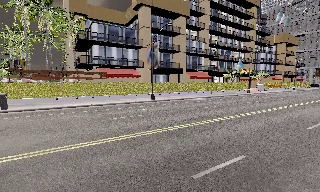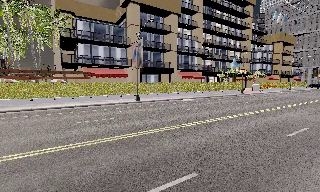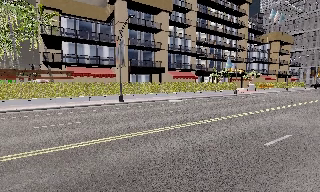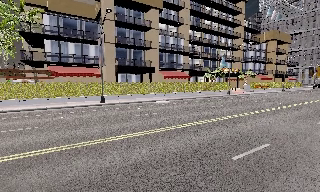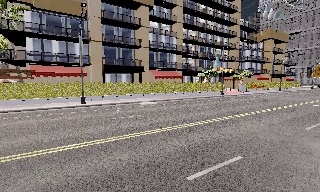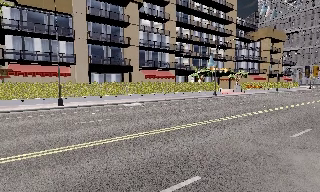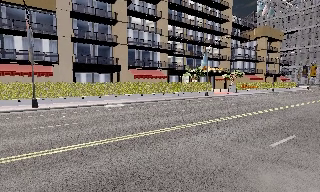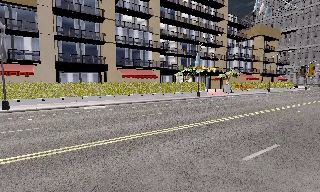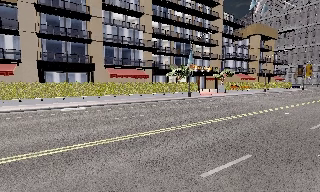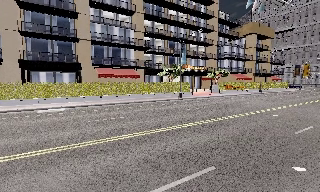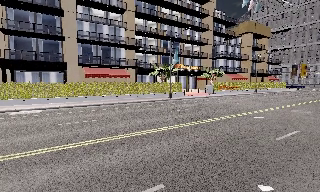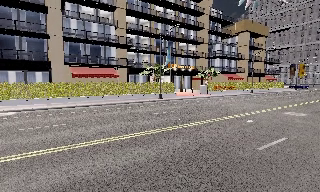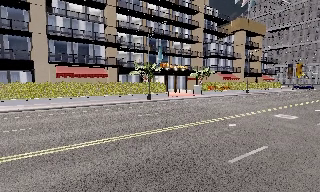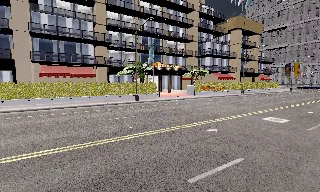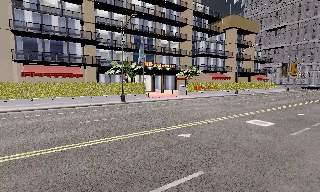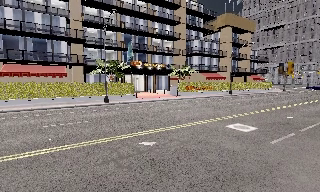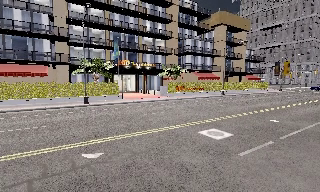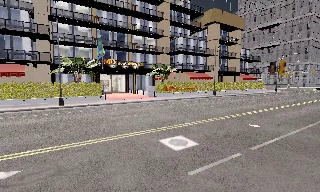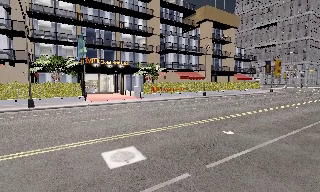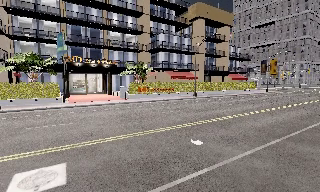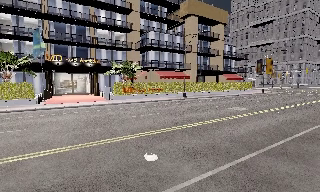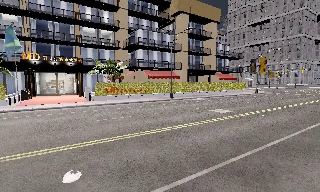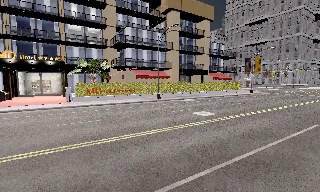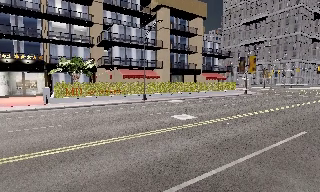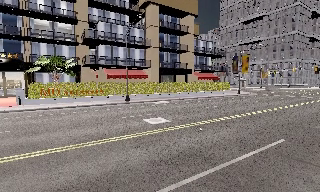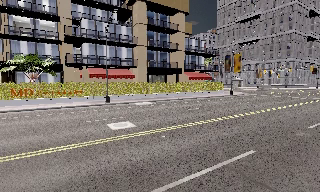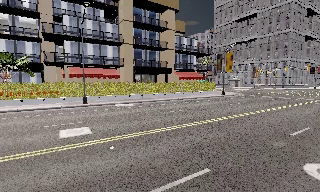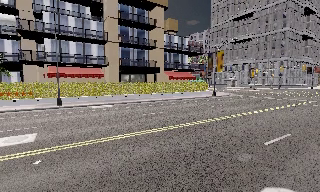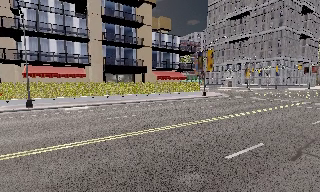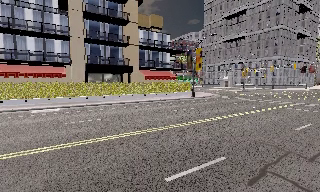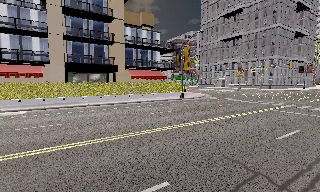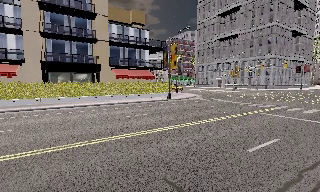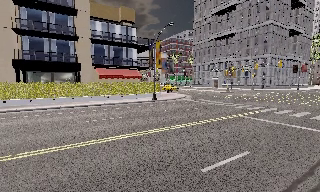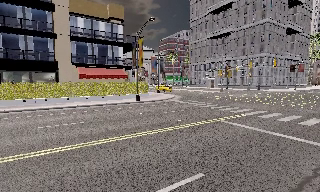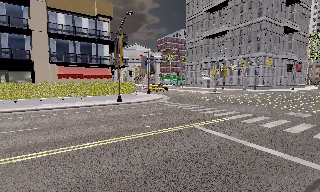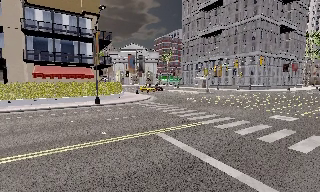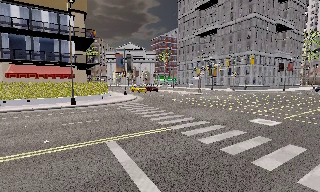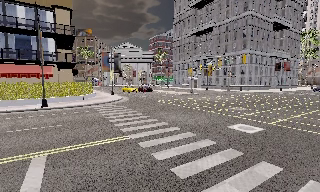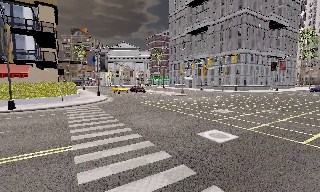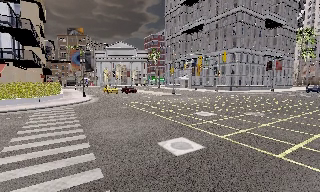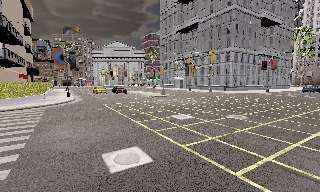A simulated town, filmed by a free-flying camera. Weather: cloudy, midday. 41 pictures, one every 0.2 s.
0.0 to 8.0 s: The camera travels to its right and forward, about 75 m, so close, fixed things drift to the left.
The film runs forward here.
